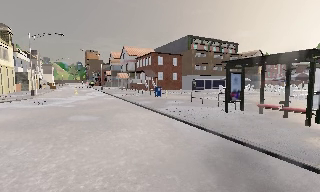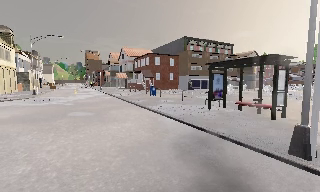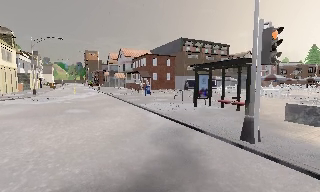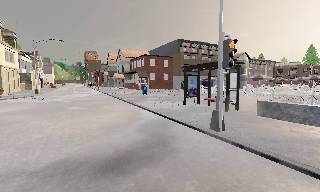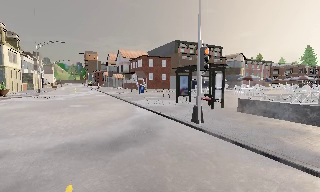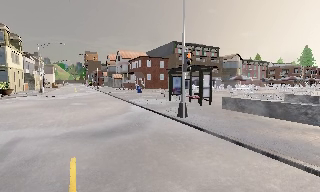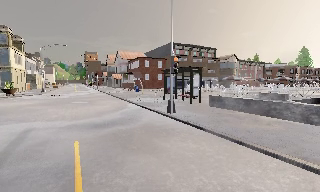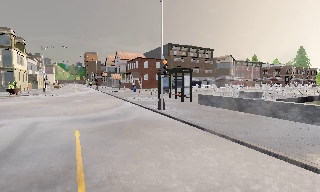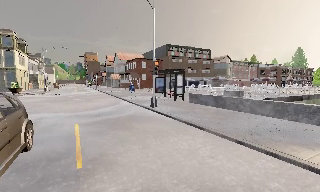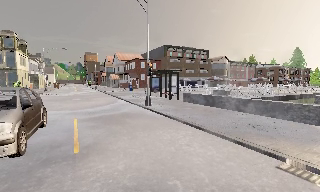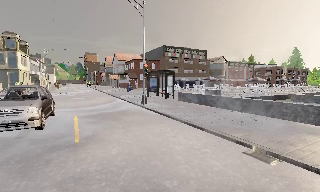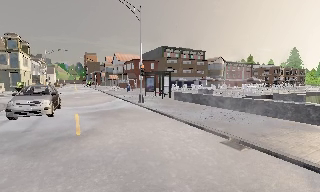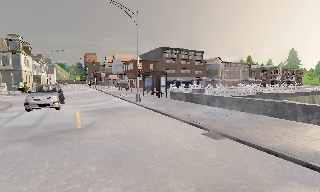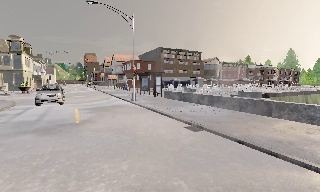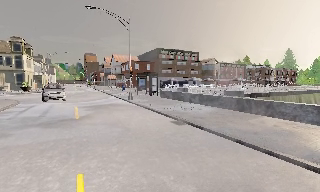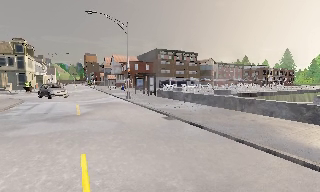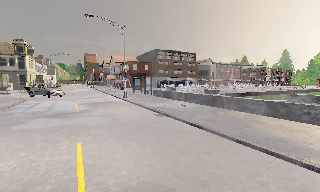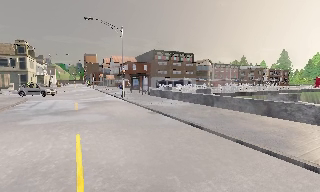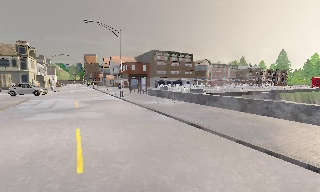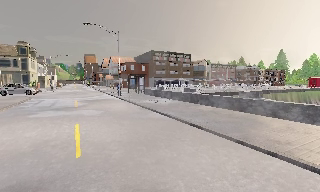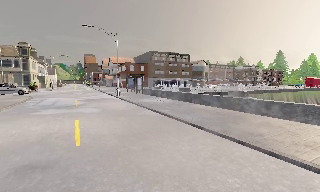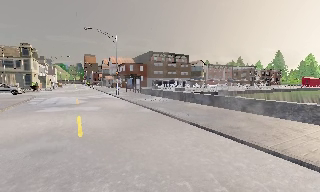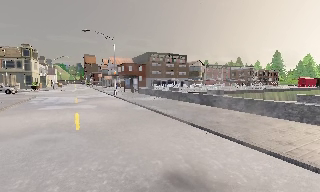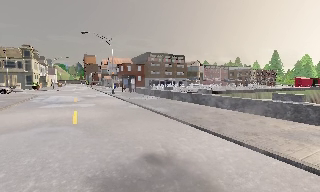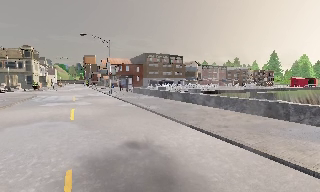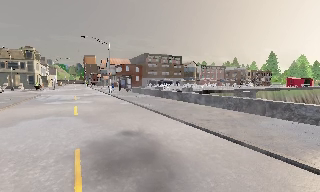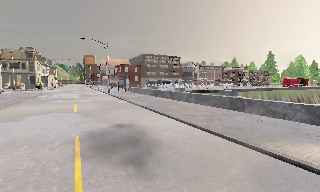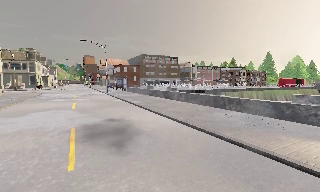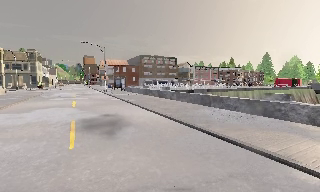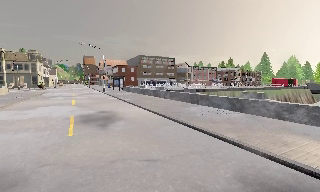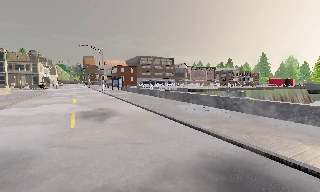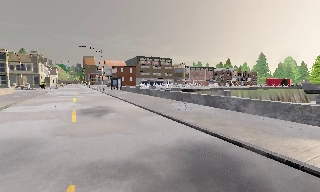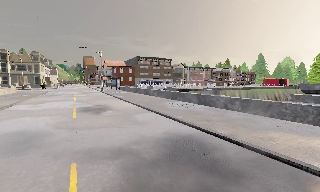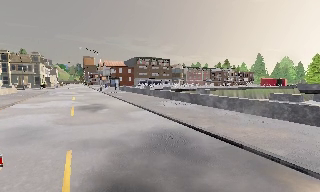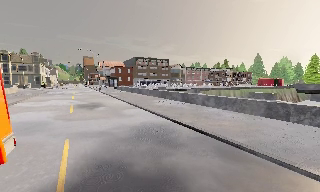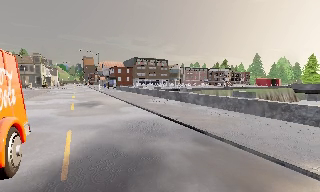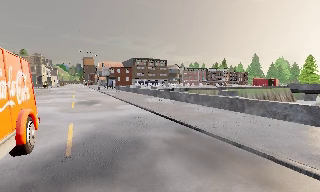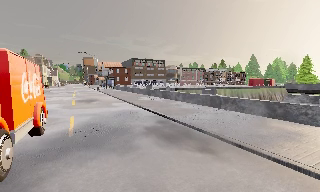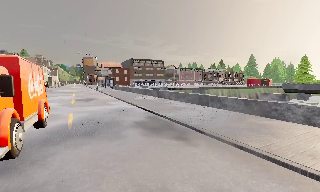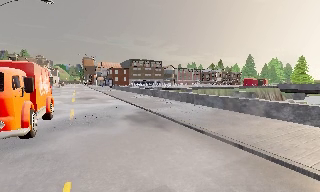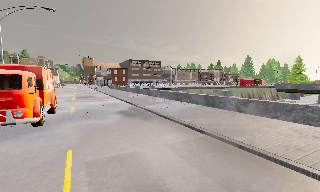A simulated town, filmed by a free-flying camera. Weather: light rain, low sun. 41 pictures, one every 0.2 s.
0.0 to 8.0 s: The camera travels backward and to its right, about 40 m, so what stands in front gets smaller.
The film runs backward here.
